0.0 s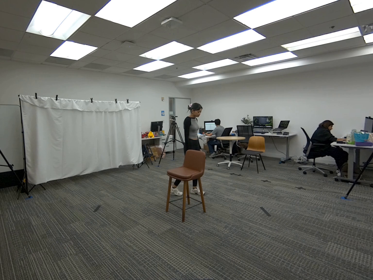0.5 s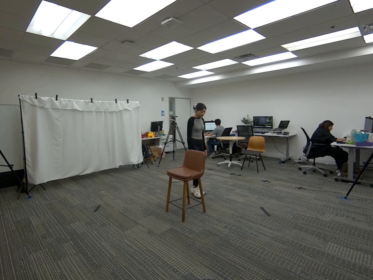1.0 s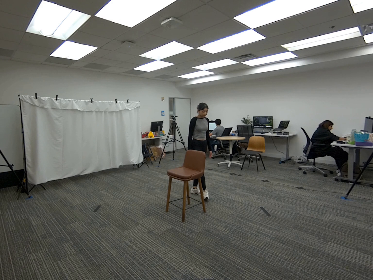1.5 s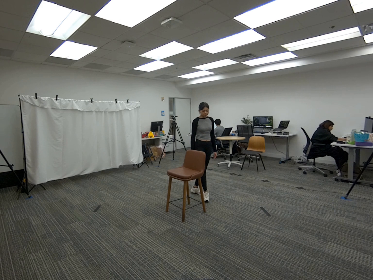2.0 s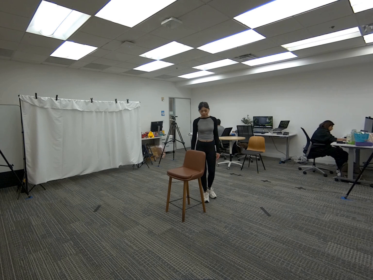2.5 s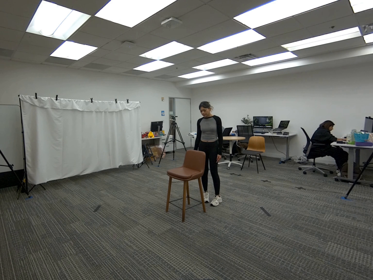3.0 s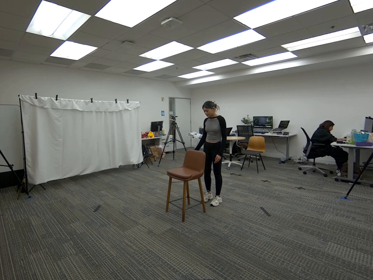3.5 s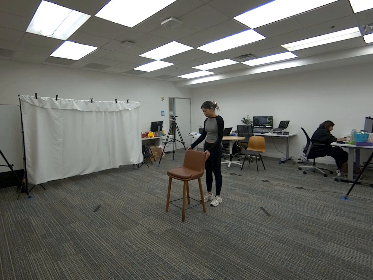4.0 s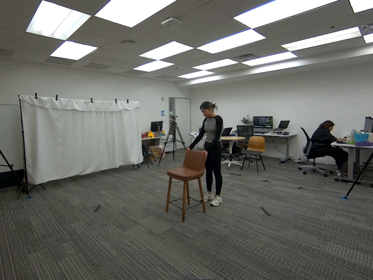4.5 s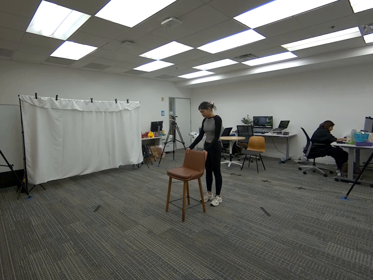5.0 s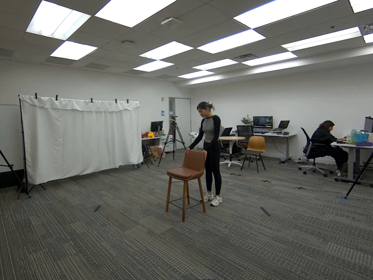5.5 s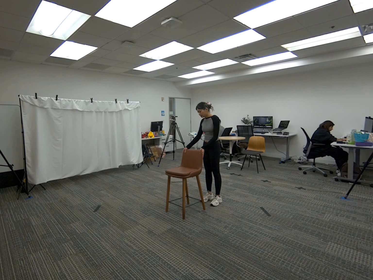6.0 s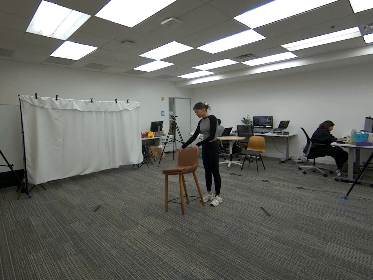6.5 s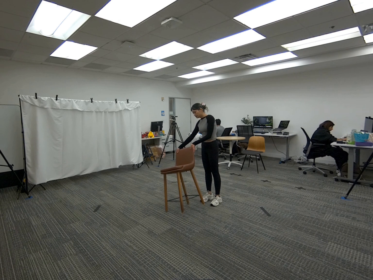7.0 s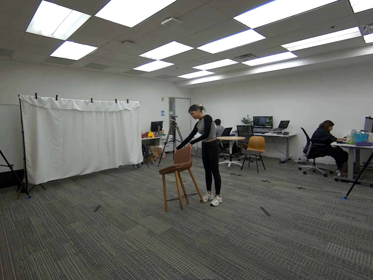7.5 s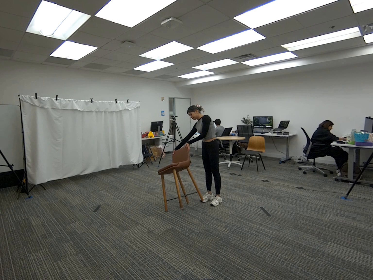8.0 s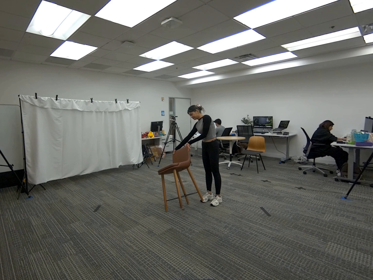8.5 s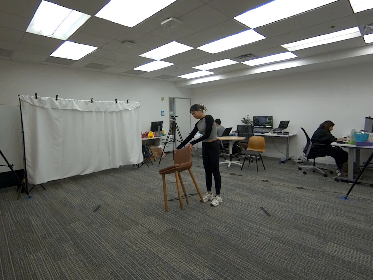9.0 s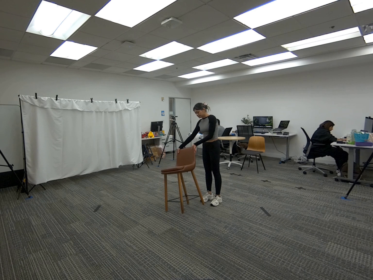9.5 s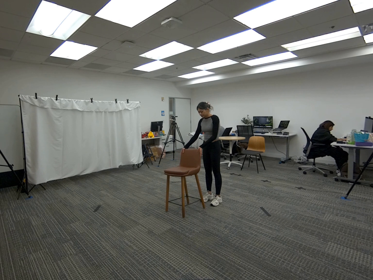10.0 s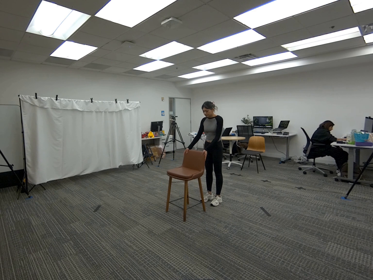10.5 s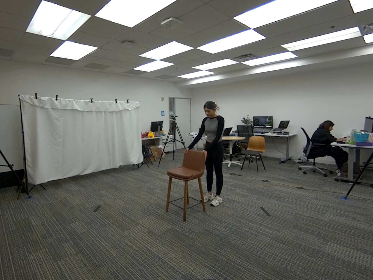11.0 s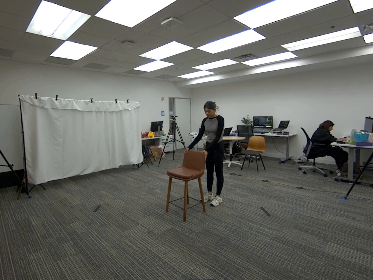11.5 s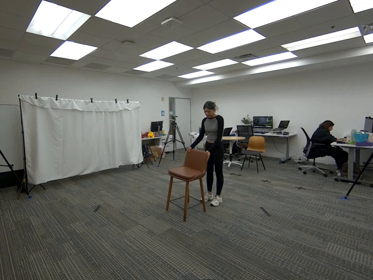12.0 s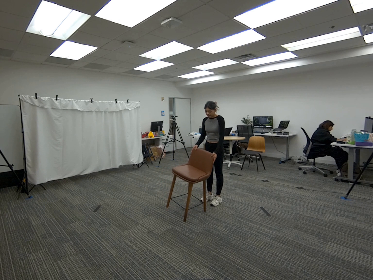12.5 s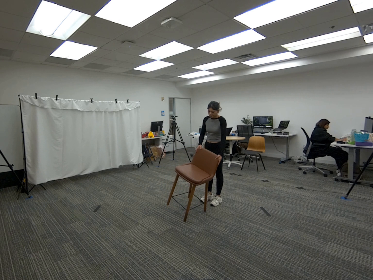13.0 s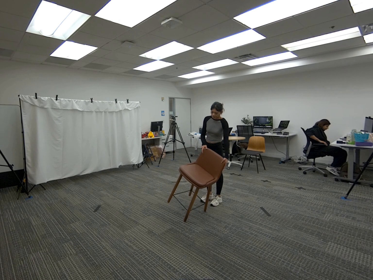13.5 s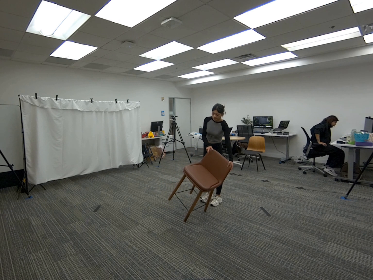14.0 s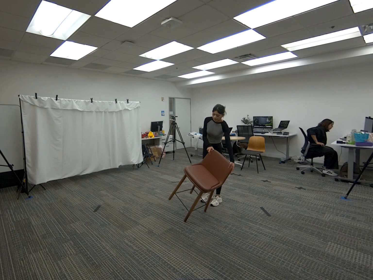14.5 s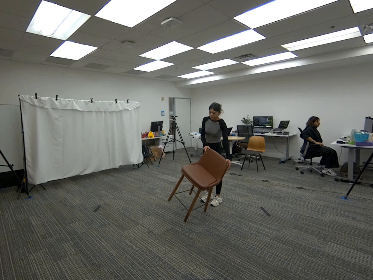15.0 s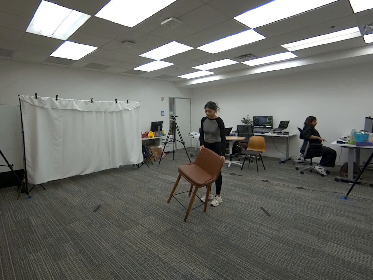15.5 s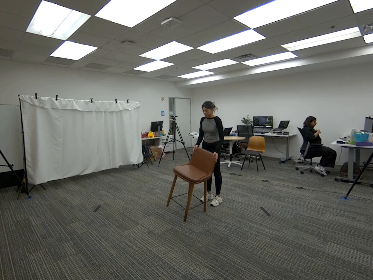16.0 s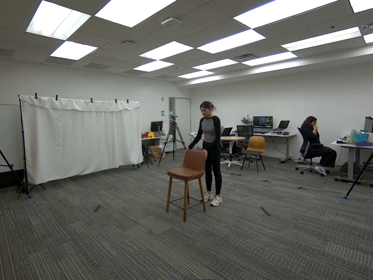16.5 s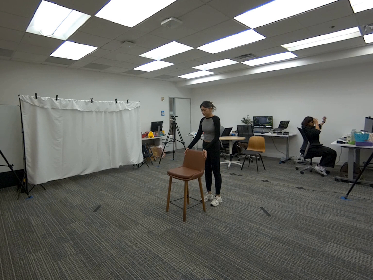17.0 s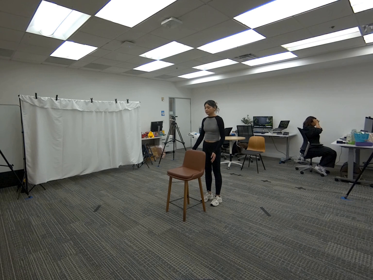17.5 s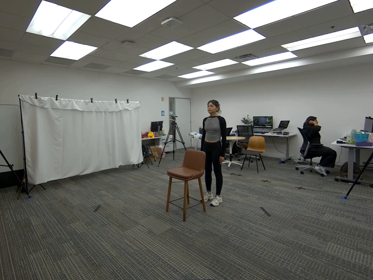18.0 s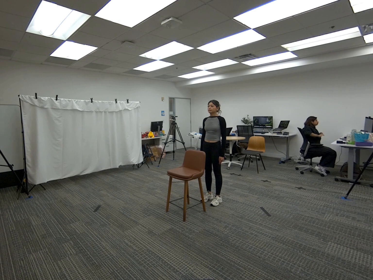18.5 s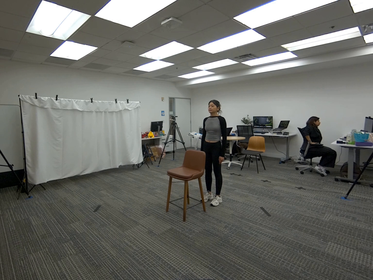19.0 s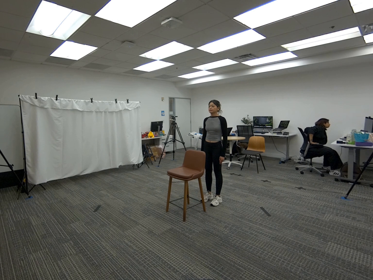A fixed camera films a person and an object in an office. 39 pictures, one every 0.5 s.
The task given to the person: Walk over to the tall bar stool and stand behind the stool. Keeping at least two of the legs on the ground at all times, lean the stool side once to the right and once to the left. Return the stool to its original position.
